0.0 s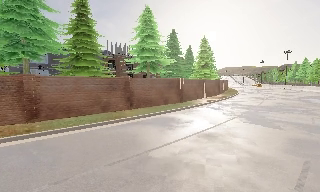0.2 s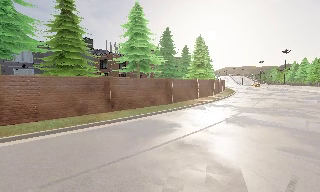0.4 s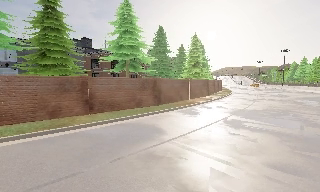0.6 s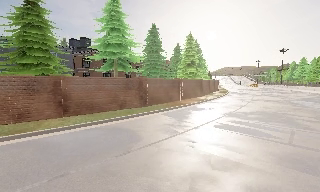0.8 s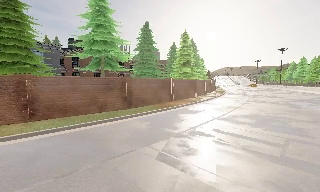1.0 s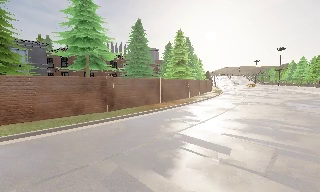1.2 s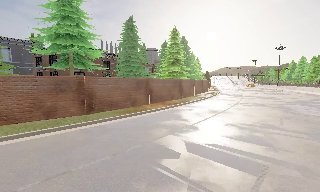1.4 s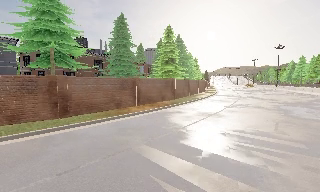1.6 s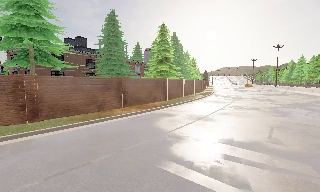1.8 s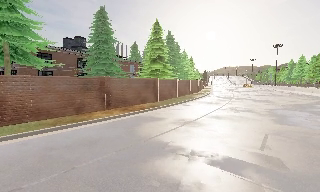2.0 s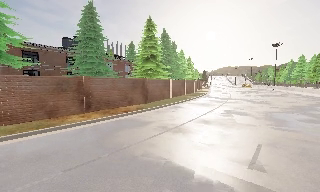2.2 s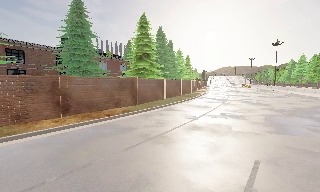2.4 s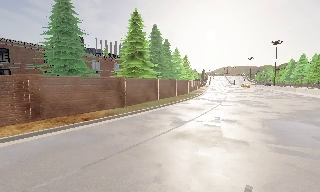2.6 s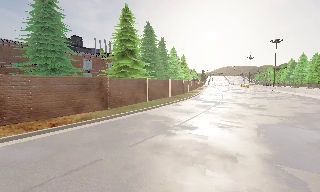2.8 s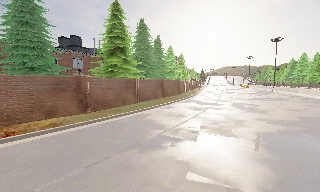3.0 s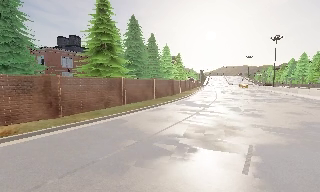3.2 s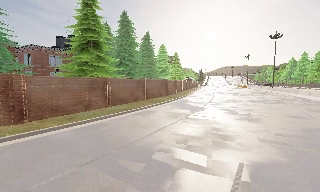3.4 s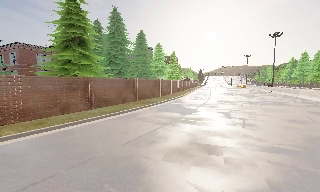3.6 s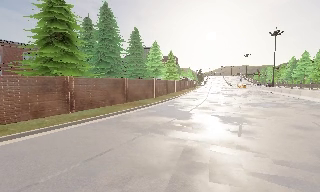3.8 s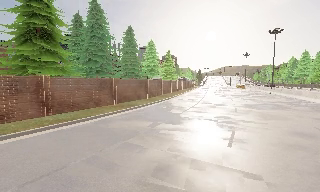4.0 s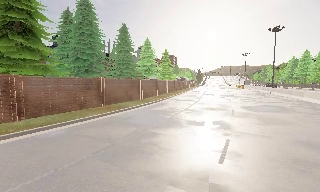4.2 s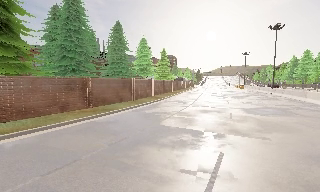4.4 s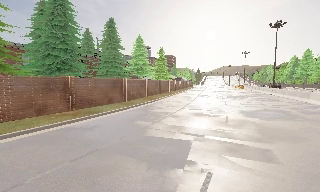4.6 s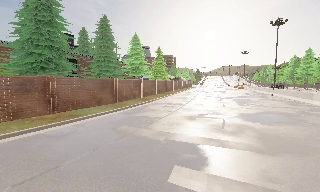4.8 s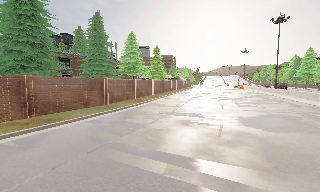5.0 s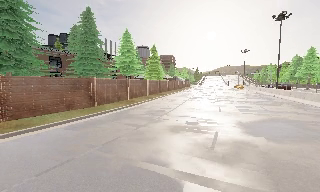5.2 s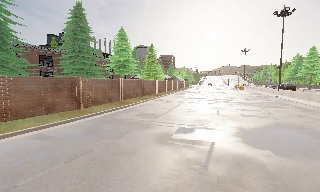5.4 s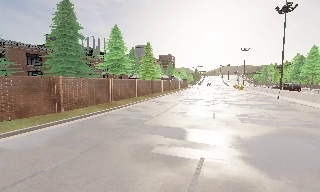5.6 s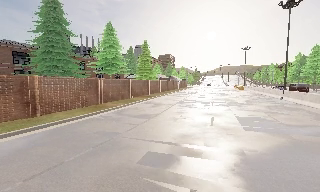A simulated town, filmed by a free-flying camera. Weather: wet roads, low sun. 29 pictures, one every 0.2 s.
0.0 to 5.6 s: The camera travels forward and to its right, about 40 m, so what stands in front looms larger.
The film runs backward here.
